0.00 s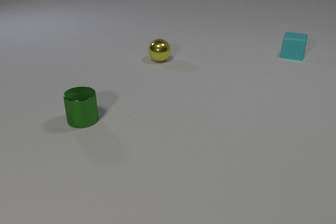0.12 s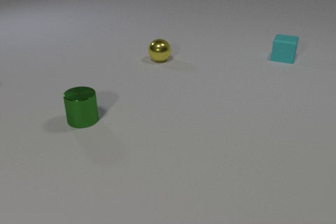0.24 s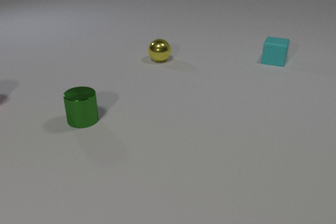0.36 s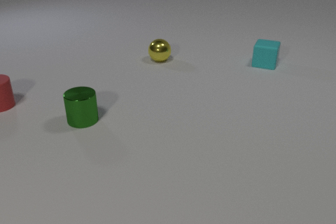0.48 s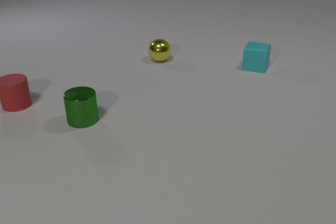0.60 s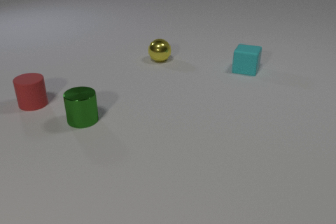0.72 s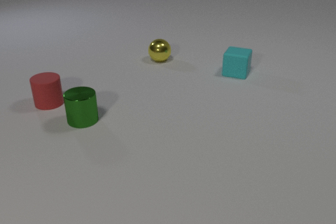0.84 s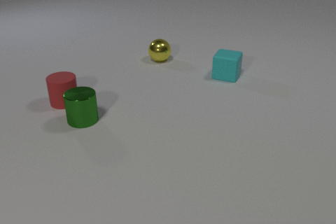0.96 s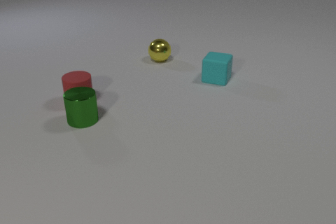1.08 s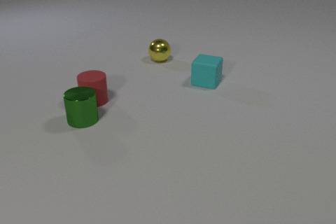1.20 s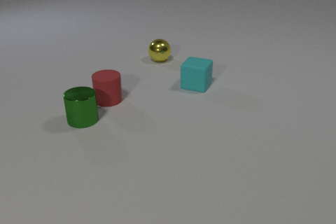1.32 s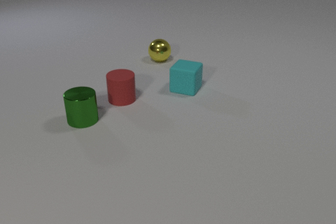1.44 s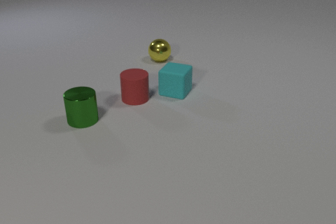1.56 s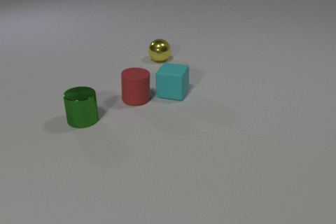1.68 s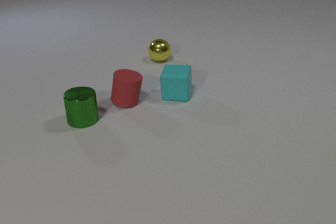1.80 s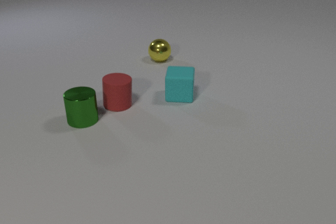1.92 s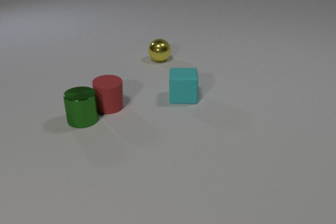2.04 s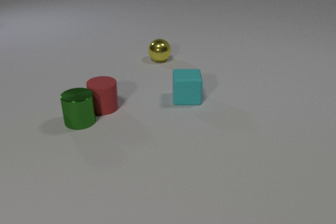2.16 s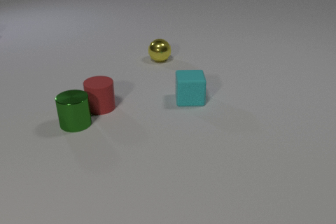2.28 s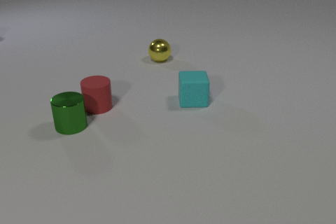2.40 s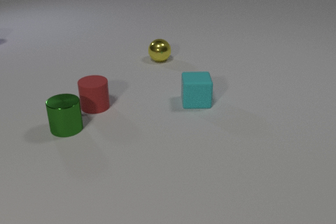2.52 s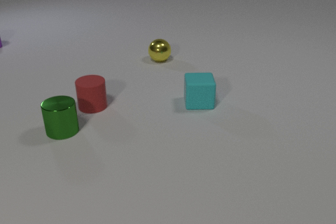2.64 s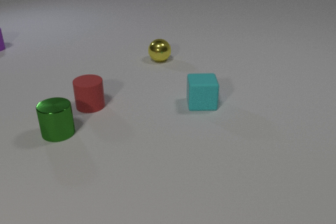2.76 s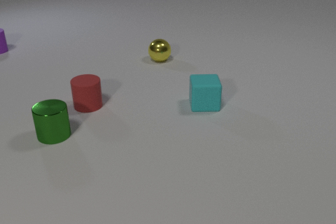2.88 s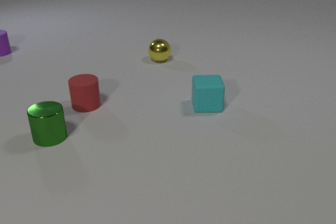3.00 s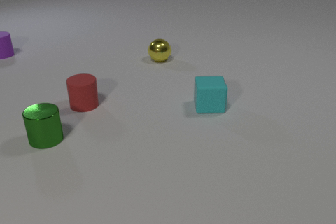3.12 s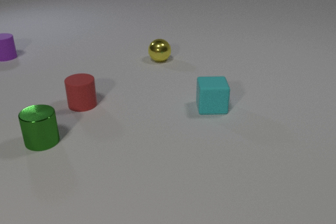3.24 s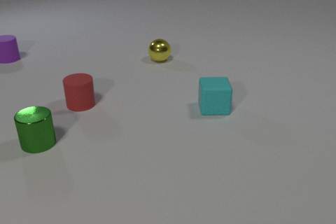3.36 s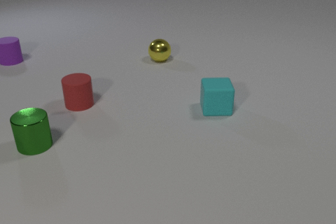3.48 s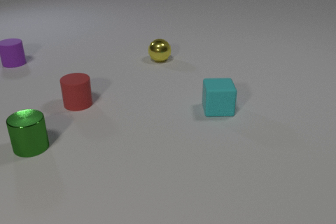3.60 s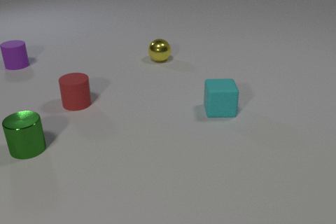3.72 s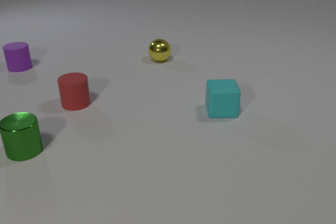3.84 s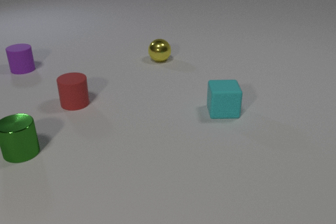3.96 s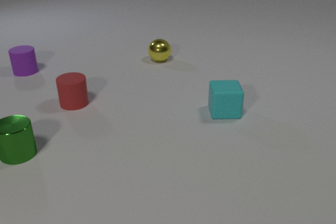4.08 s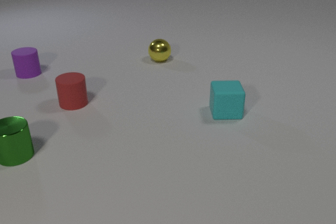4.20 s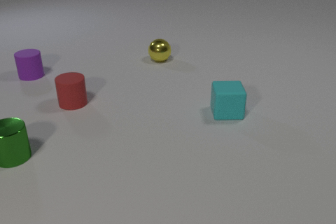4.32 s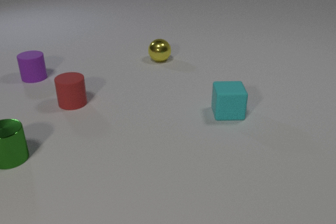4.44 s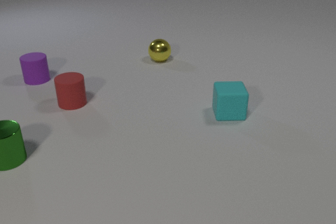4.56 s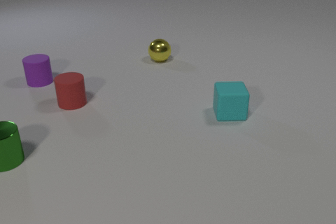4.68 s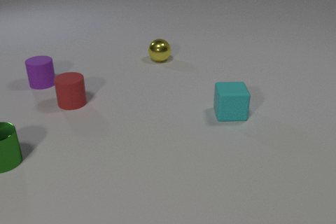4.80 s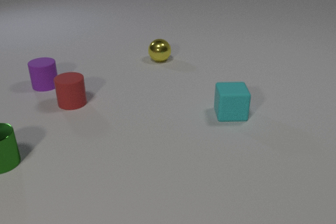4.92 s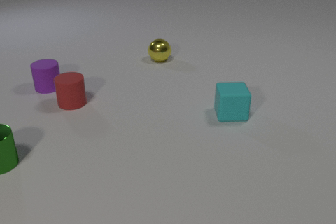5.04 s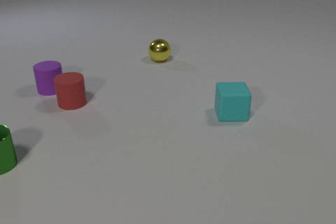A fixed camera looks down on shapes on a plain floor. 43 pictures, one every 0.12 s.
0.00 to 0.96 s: The red rubber cylinder comes in at the left edge, slides to the right. The cyan rubber cube slides toward the camera and to the left.
0.96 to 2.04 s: The red rubber cylinder slides to the right and toward the camera. The cyan rubber cube slides toward the camera and to the left, spins counterclockwise seen from above by about 30 degrees, its near face sliding to the right. The red rubber cylinder and the cyan rubber cube collide. The red rubber cylinder and the green metal cylinder collide.
2.04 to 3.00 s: The red rubber cylinder slides to the left and away from the camera. The cyan rubber cube slides to the right and toward the camera. The green metal cylinder slides to the left and toward the camera. The purple rubber cylinder comes in at the left edge, slides toward the camera.
3.00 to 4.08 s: The red rubber cylinder slides to the left and away from the camera. The cyan rubber cube slides to the right and toward the camera. The green metal cylinder slides to the left and toward the camera. The purple rubber cylinder slides toward the camera.
4.08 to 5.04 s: The green metal cylinder slides to the left and toward the camera. The purple rubber cylinder slides toward the camera and to the right.
What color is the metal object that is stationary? yellow.
What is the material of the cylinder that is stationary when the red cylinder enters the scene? metal.
What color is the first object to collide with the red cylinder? cyan.
